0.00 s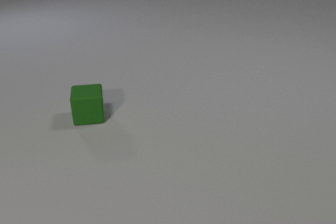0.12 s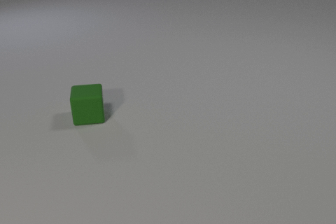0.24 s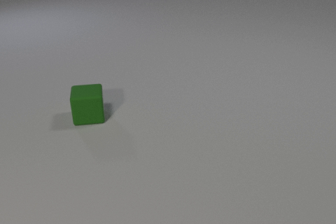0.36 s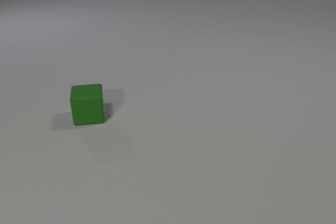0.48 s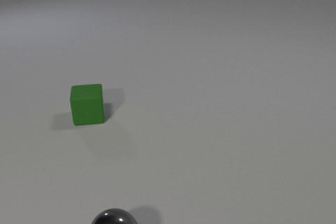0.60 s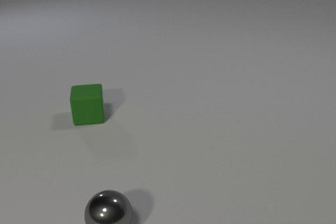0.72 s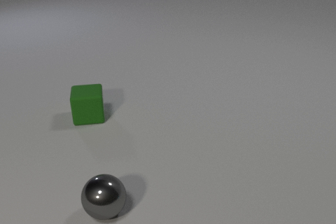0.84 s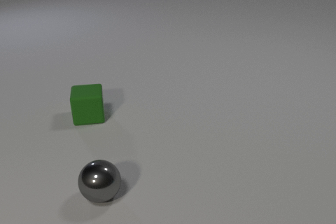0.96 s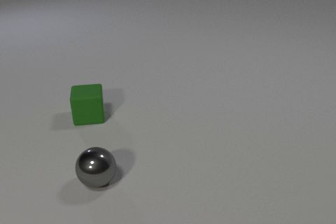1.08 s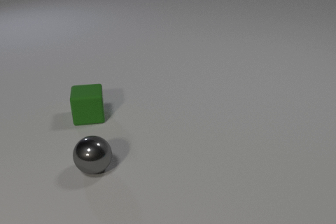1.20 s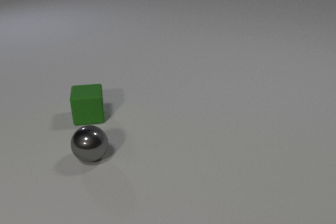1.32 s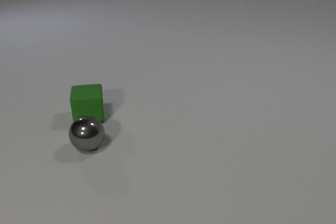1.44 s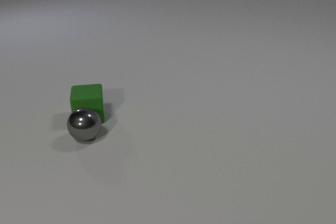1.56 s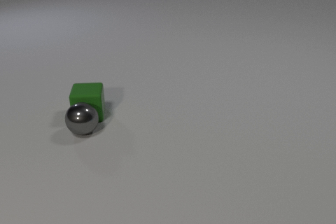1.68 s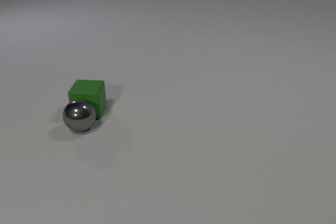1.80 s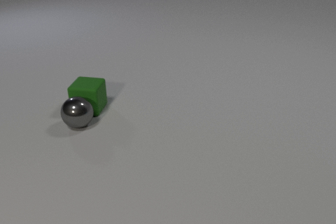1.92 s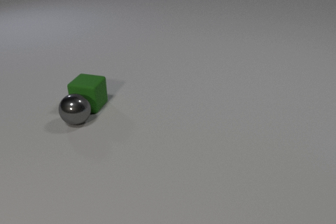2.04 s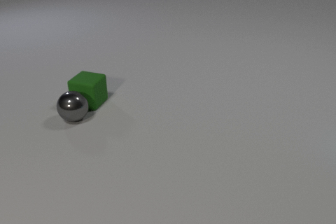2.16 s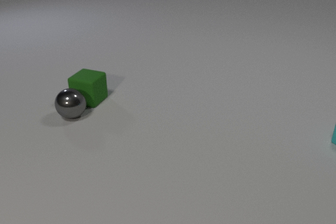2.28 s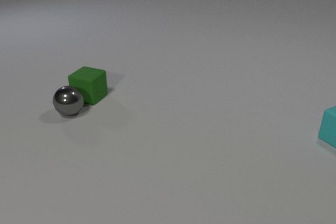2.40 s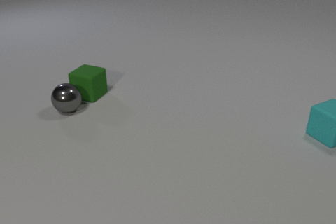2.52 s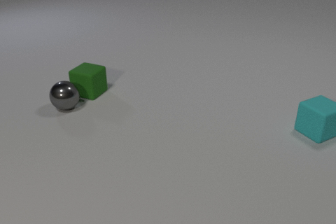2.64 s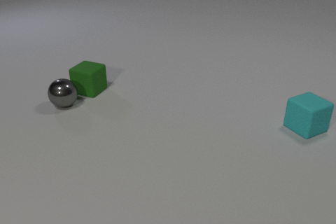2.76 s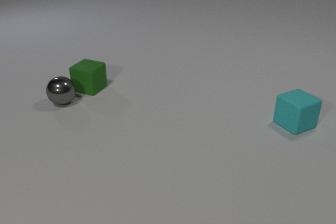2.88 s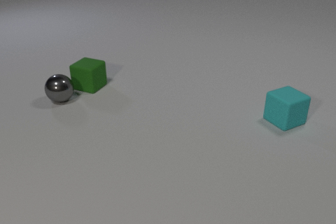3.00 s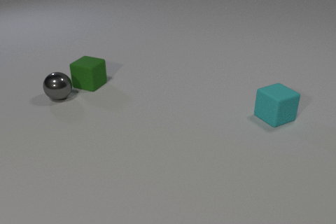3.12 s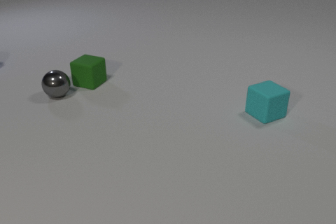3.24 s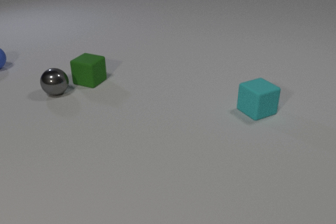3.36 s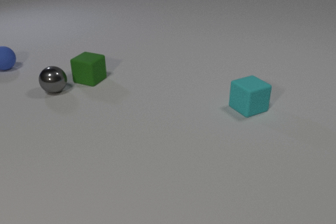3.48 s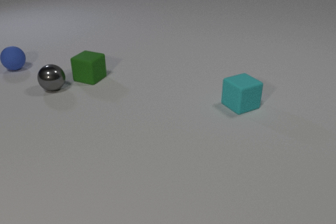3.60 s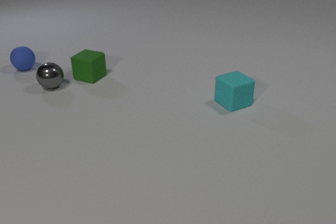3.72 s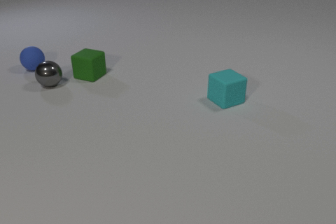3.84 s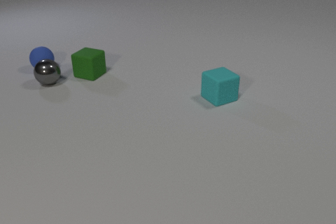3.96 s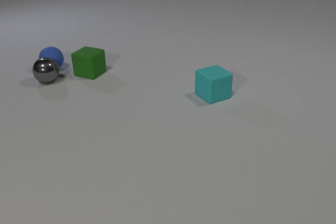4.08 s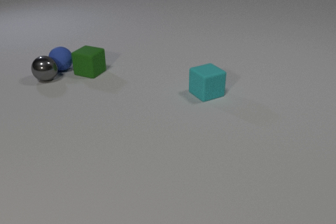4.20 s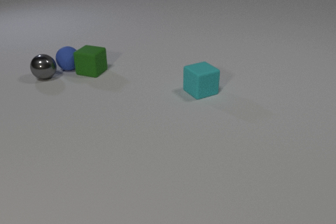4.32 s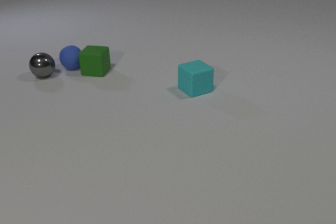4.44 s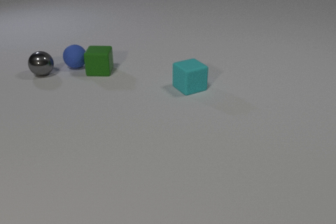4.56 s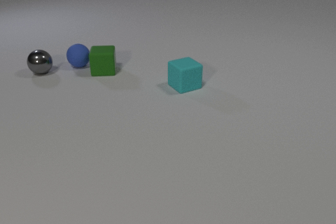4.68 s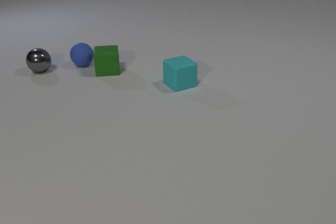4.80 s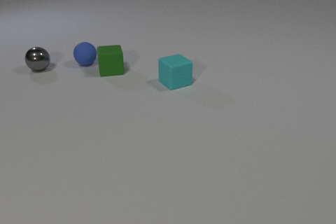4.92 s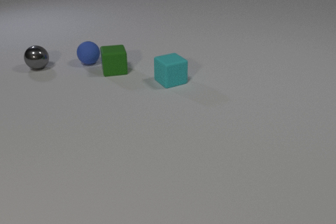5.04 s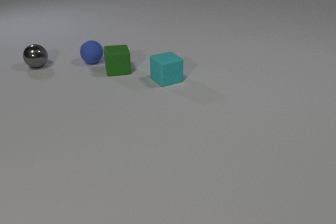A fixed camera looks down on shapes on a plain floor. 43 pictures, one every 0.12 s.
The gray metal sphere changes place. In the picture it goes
away from the camera.
The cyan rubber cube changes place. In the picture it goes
to the left.
0.00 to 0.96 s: The gray metal sphere comes in at the bottom edge, rolls away from the camera.
0.96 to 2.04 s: The gray metal sphere rolls away from the camera. The green rubber cube slides away from the camera, spins clockwise seen from above by about 30 degrees, its near face sliding to the left. The gray metal sphere and the green rubber cube collide.
2.04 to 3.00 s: The gray metal sphere rolls away from the camera. The green rubber cube slides away from the camera. The cyan rubber cube comes in at the right edge, slides to the left.
3.00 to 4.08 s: The gray metal sphere rolls away from the camera. The green rubber cube slides away from the camera. The blue rubber sphere comes in at the left edge, rolls to the right. The cyan rubber cube slides to the left and away from the camera.
4.08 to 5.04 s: The gray metal sphere rolls away from the camera. The green rubber cube slides to the right, spins counterclockwise seen from above by about 45 degrees, its near face sliding to the right. The blue rubber sphere rolls to the right. The cyan rubber cube slides to the left and away from the camera. The green rubber cube and the blue rubber sphere collide.
How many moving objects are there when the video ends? 4.
What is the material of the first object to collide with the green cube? metal.
How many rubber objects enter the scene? 2.
